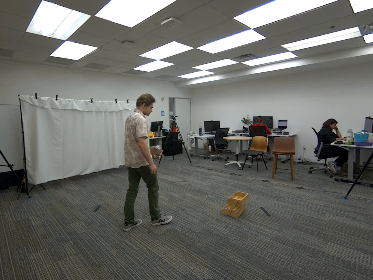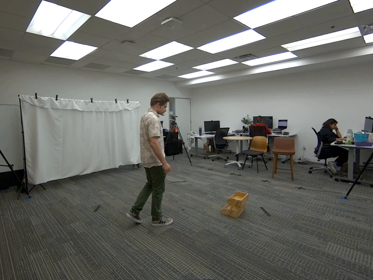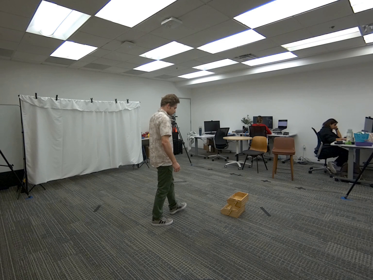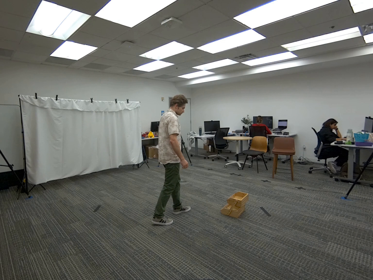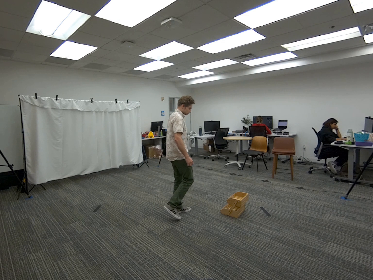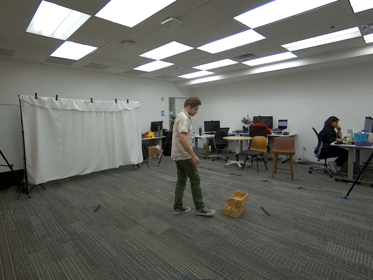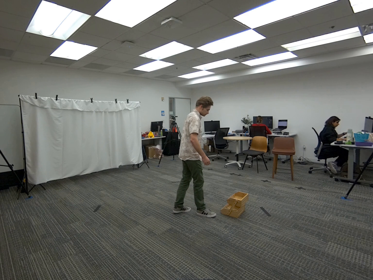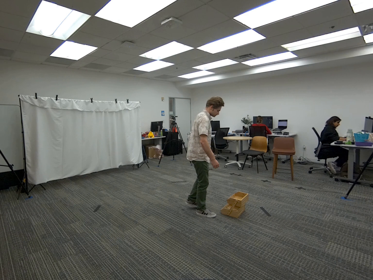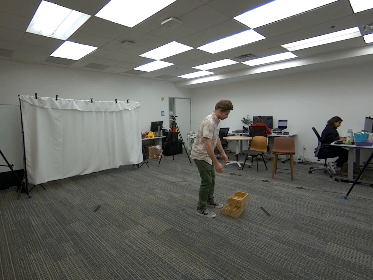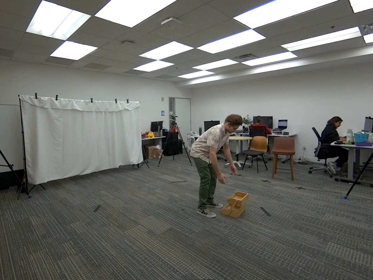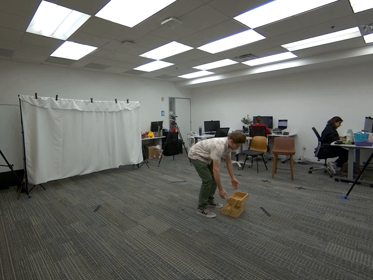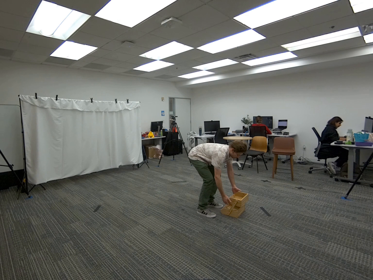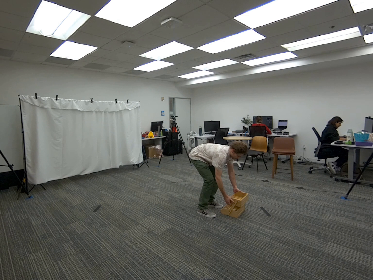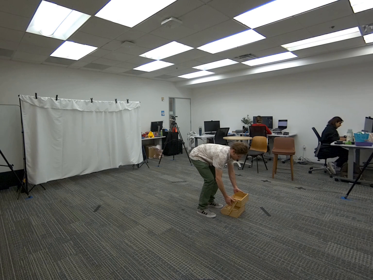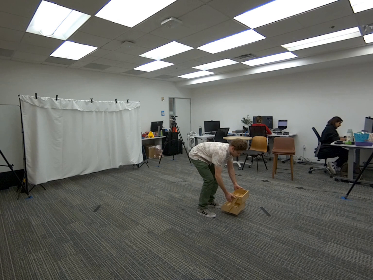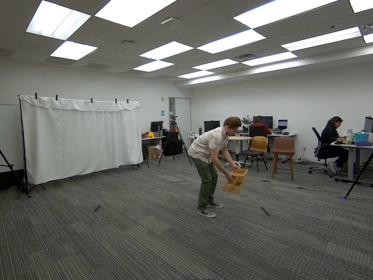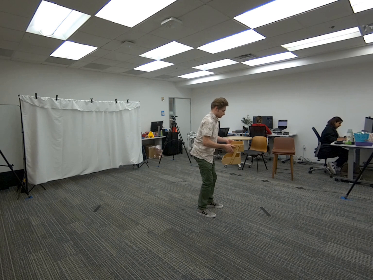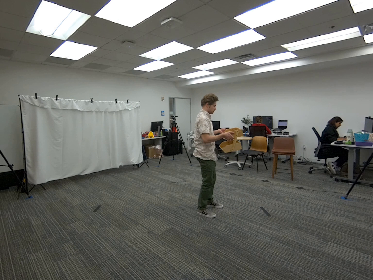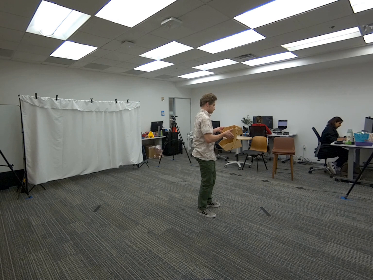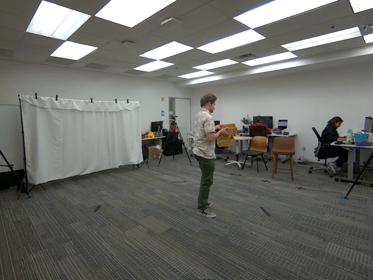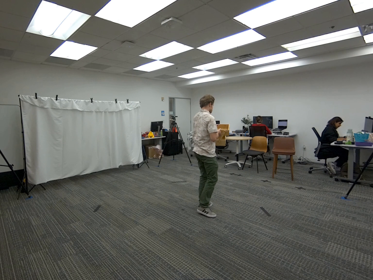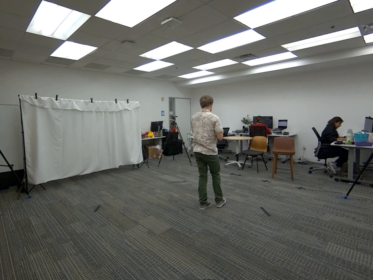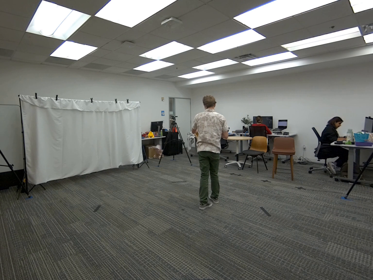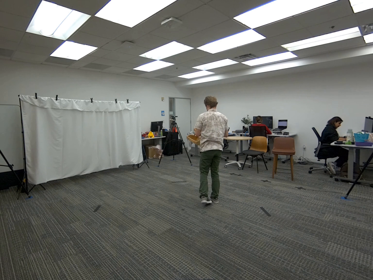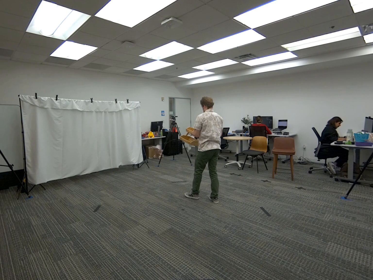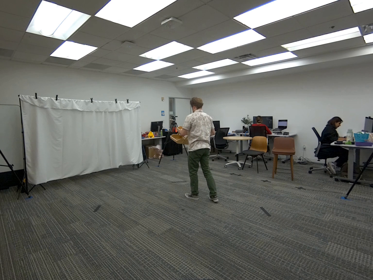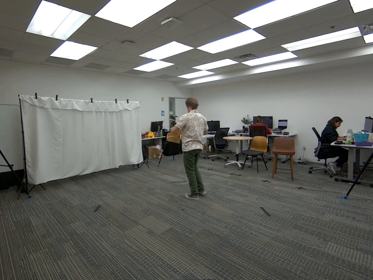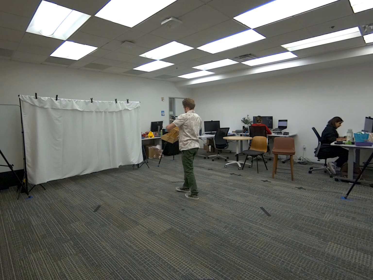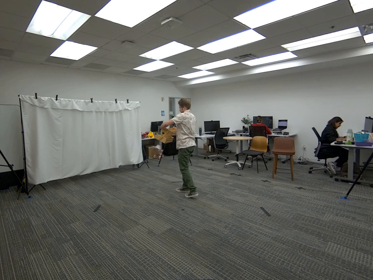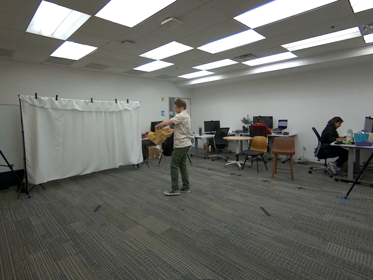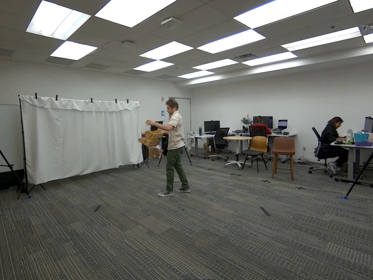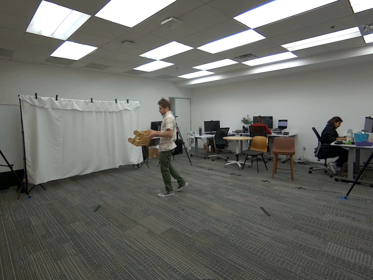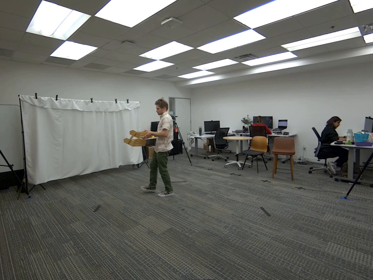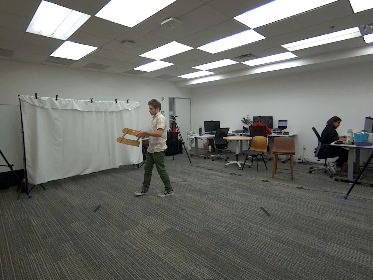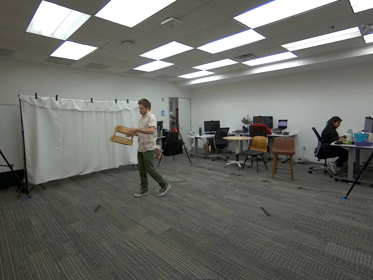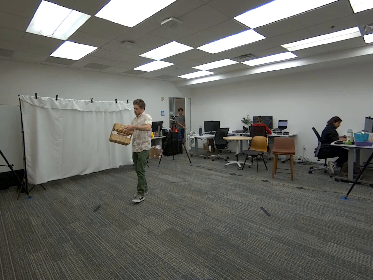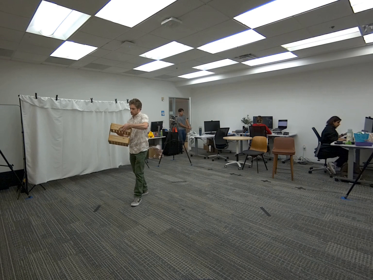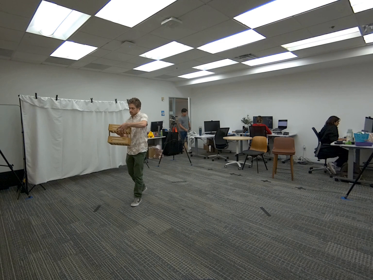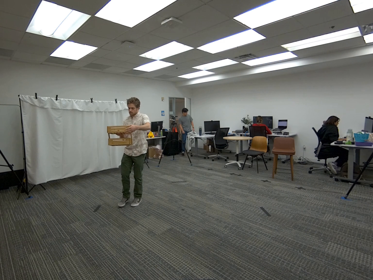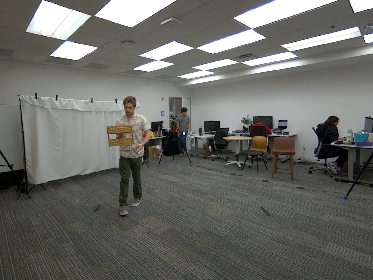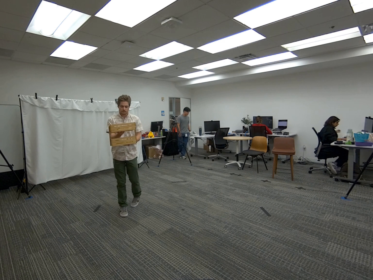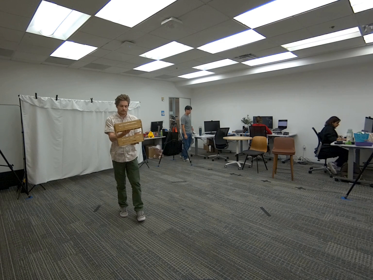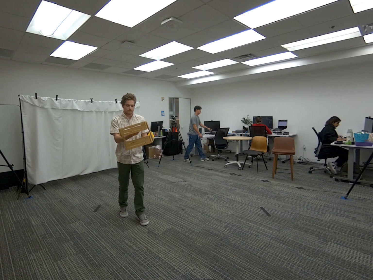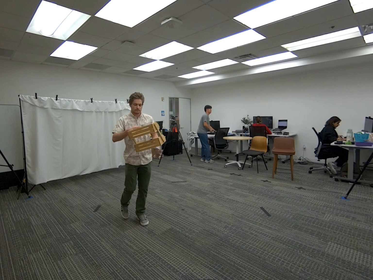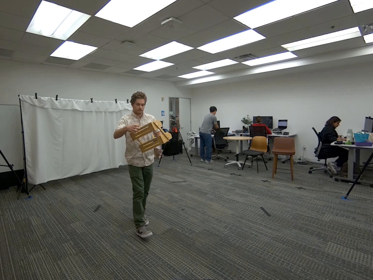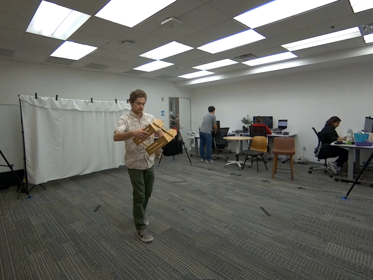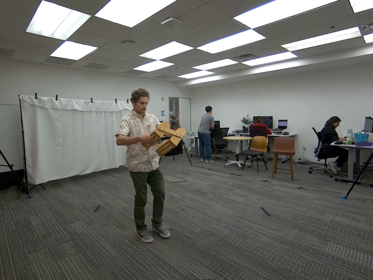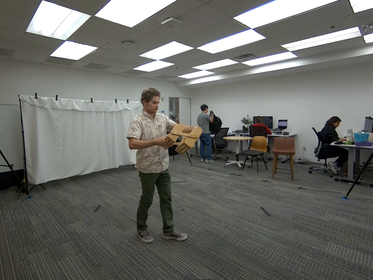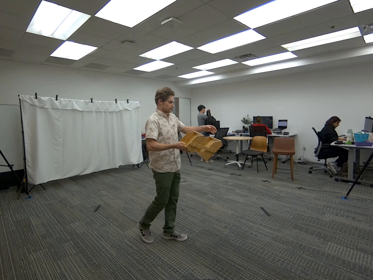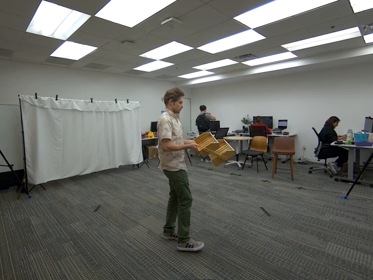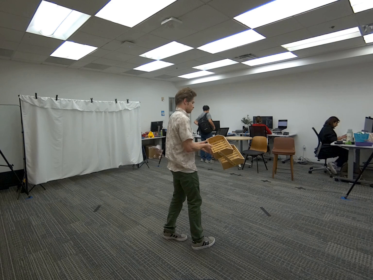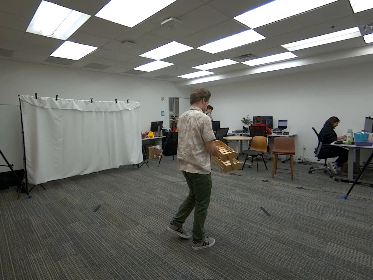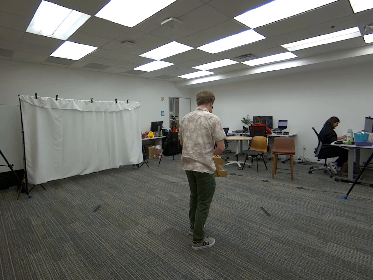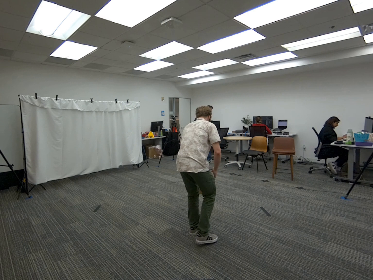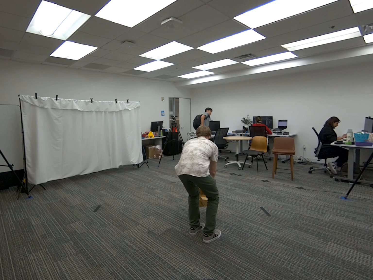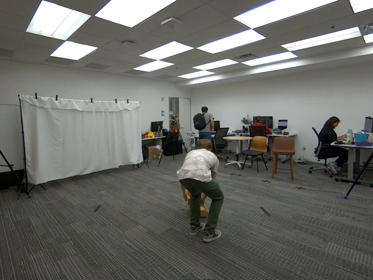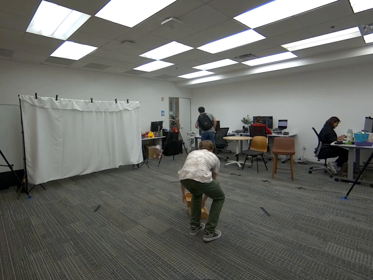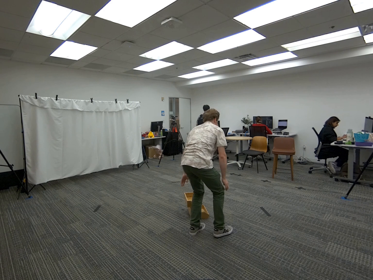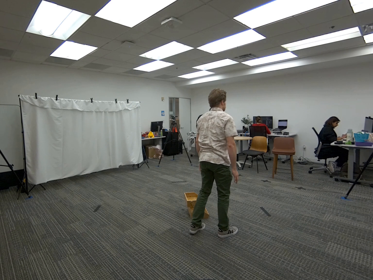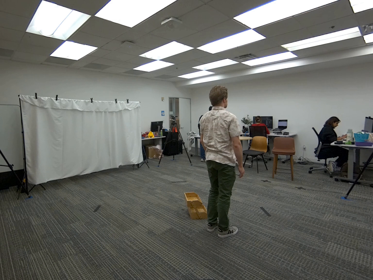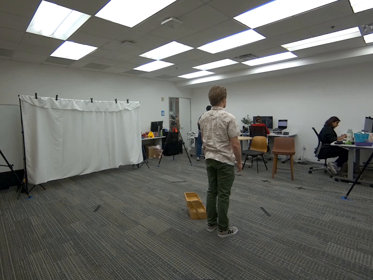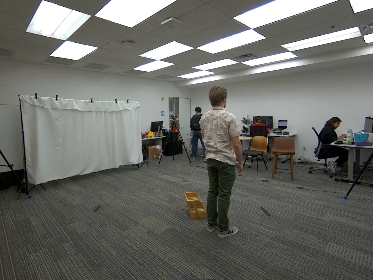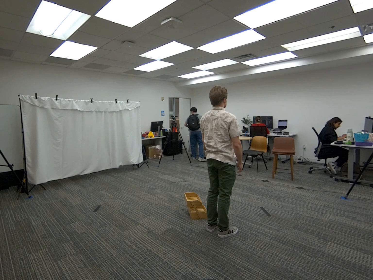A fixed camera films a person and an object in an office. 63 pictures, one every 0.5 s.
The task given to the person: Walk over to the wooden crate. Pick up the wooden crate with both hands. Rotate yourself and the wooden crate so that all four cameras have a visual on the crate. Place the wooden crate on the ground when finished.
